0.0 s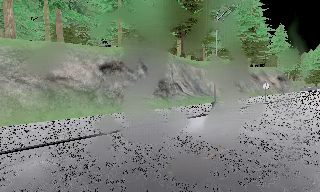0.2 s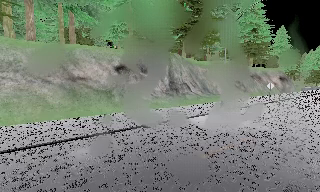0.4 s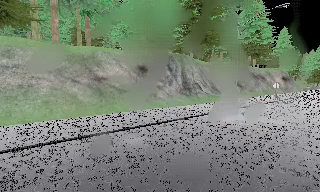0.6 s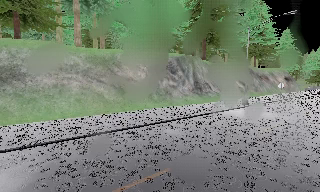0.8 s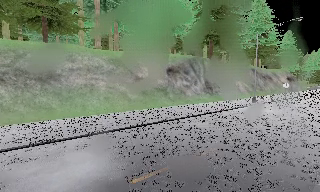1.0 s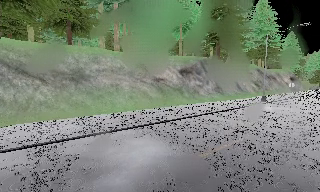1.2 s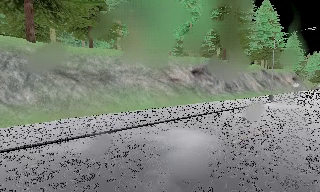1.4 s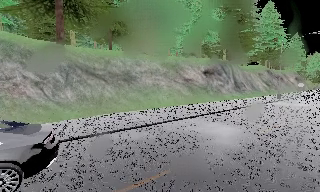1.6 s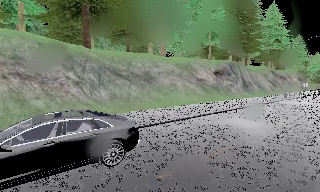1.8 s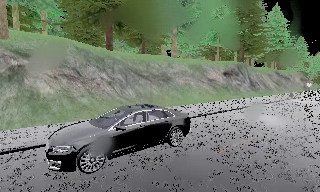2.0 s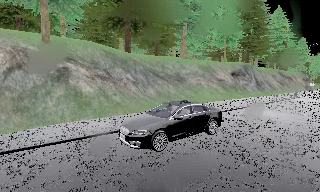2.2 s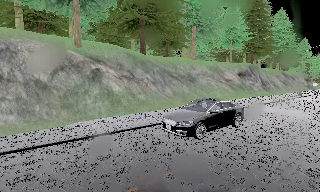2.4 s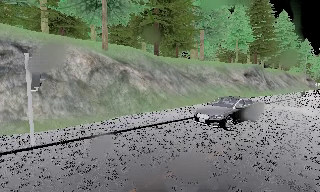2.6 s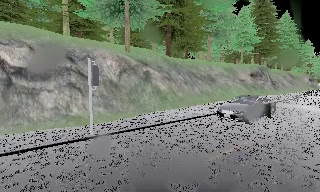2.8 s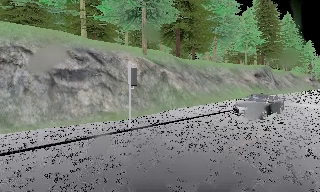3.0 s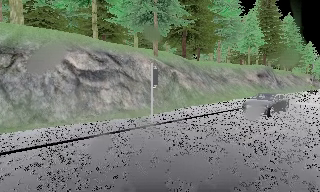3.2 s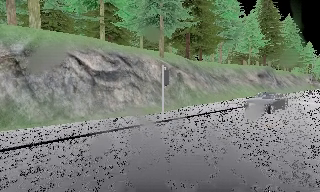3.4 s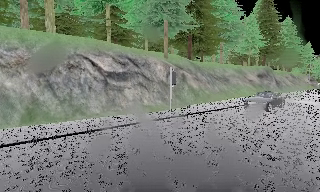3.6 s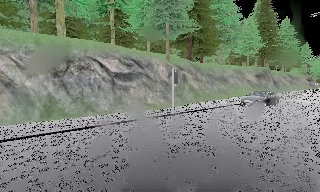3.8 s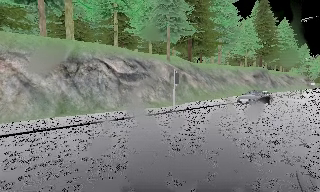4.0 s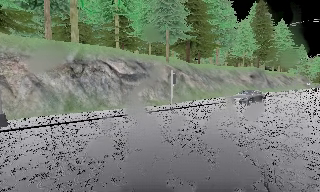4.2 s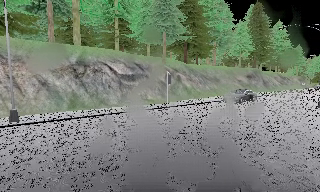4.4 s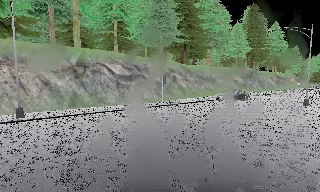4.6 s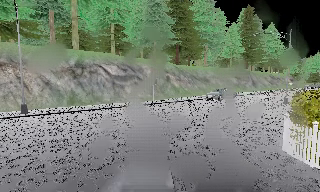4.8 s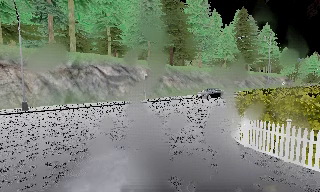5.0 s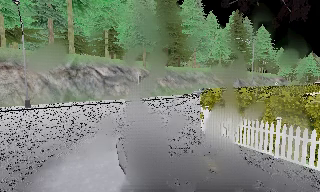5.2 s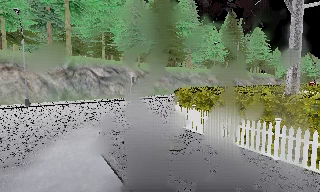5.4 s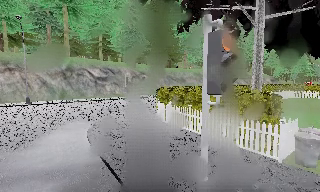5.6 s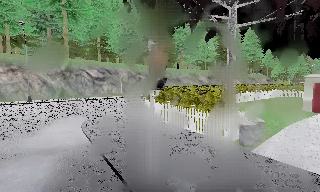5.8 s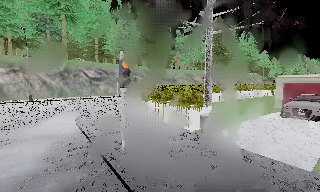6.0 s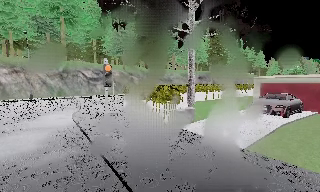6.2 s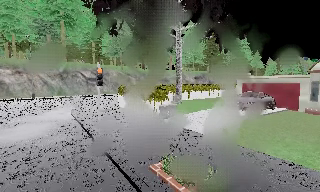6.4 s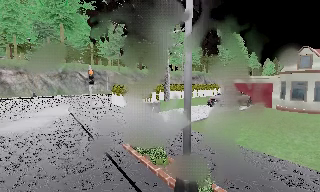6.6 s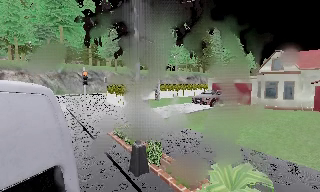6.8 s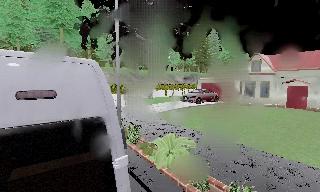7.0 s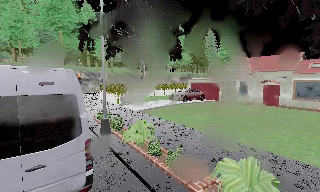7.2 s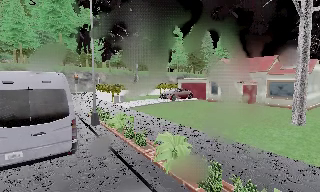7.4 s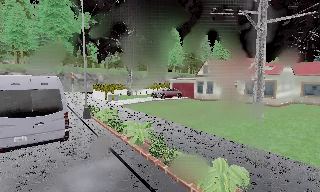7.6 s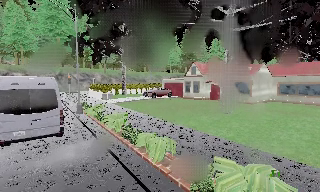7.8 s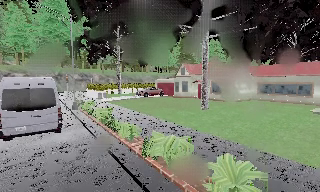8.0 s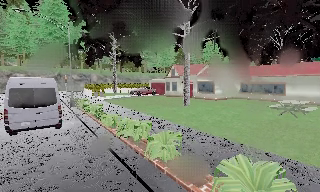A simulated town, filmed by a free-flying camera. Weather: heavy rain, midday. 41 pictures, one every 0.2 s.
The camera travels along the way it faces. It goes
backward.
0.0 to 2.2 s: The camera travels to its left and backward, about 25 m, so close, fixed things drift to the right.
2.2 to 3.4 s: The camera travels to its left and backward, about 9 m, so close, fixed things drift to the right. It loses speed.
3.4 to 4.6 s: The camera travels backward, about 7 m, so what stands in front gets smaller.
4.6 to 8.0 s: The camera travels backward and to its right, about 30 m, so what stands in front gets smaller.
The film runs backward here.
